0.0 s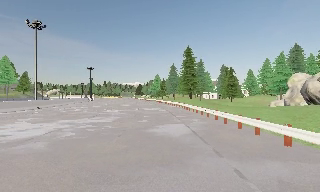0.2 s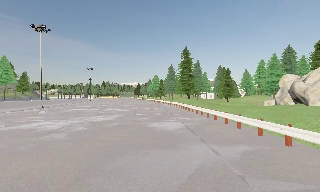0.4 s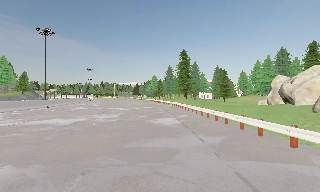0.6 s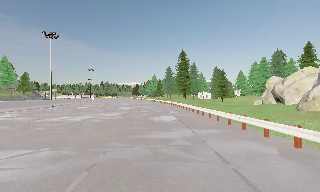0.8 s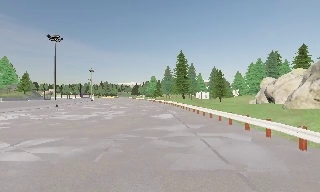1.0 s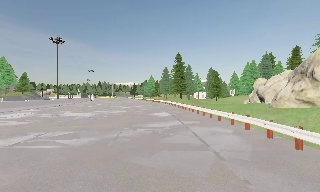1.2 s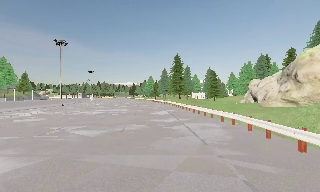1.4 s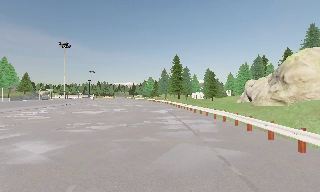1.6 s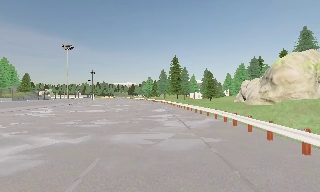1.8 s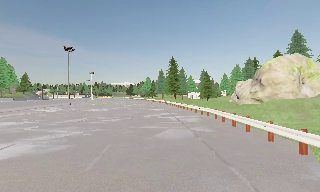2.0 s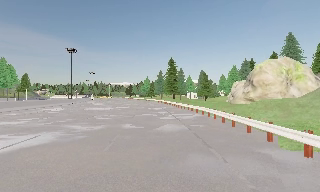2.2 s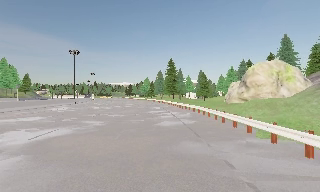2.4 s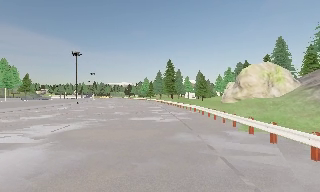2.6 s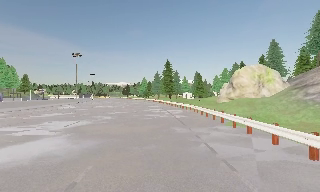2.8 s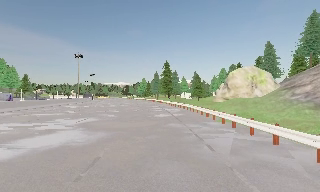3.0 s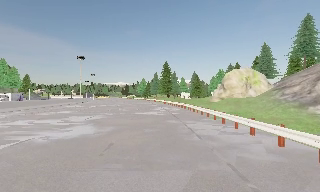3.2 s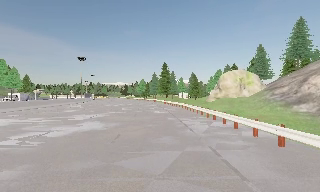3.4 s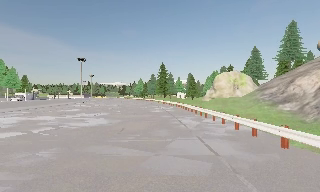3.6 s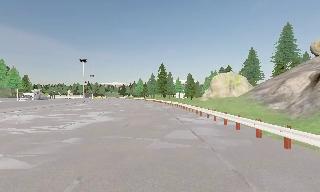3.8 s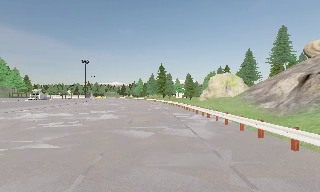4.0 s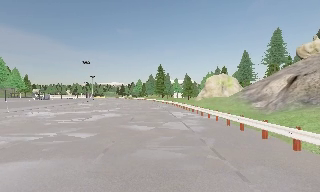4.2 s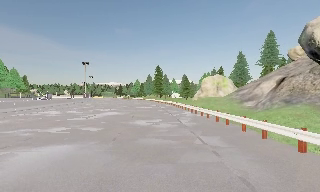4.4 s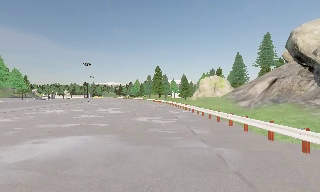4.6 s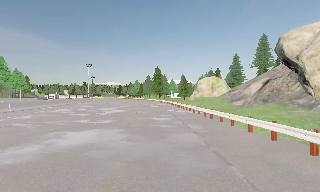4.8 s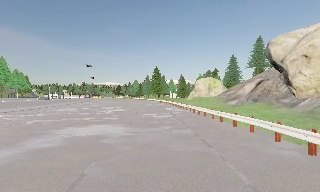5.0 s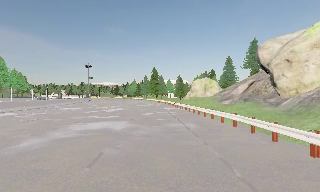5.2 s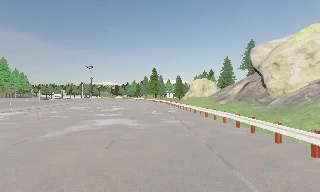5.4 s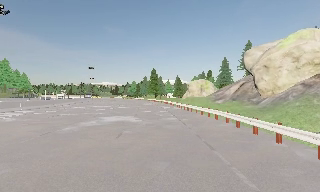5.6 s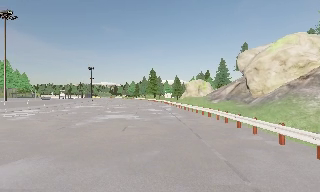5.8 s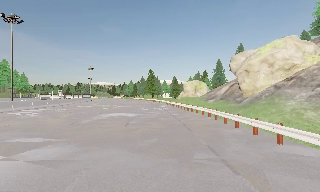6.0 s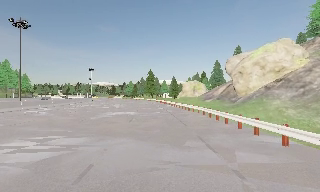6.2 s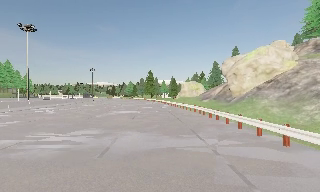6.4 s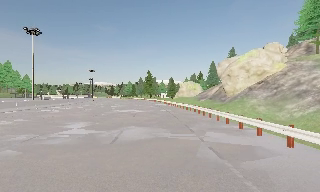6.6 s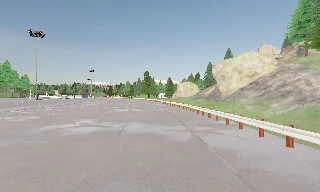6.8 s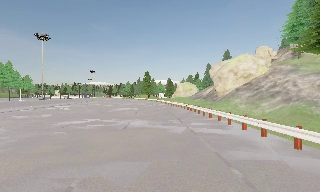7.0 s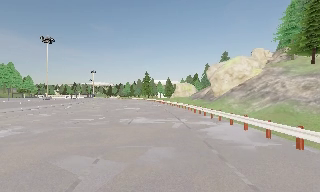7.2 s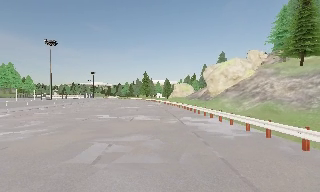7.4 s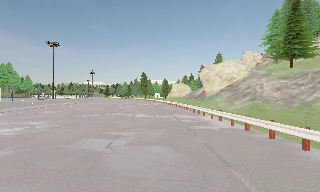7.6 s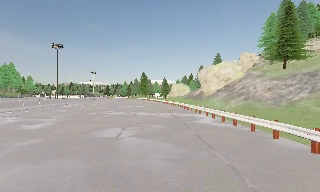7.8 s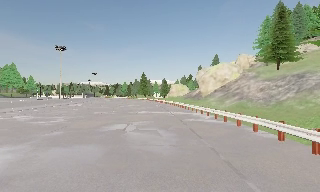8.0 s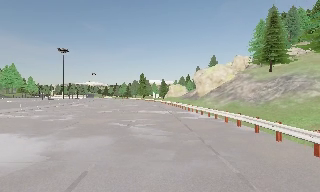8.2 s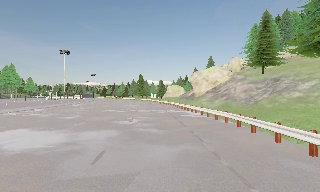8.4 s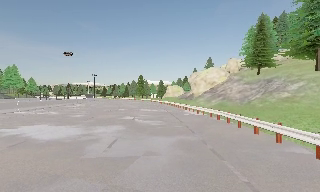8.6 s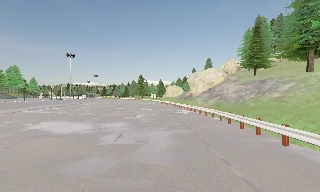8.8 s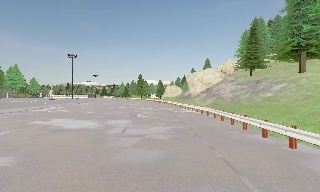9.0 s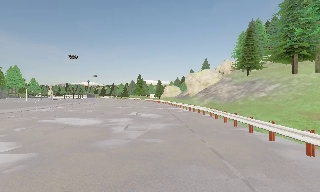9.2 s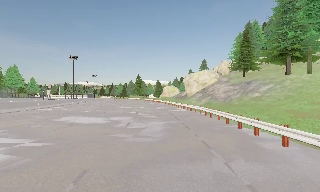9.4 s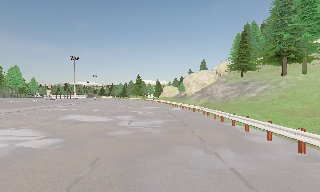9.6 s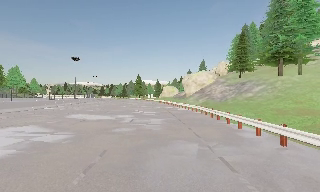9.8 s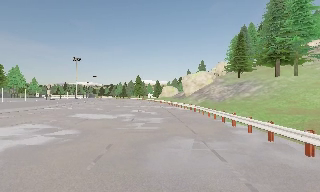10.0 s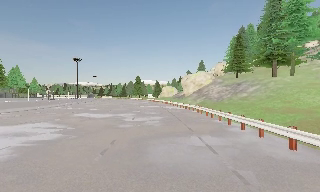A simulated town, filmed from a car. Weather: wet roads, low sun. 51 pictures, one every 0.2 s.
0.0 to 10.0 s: The camera pans to its right, which is clockwise from overhead, by about 15 degrees. It travels backward, about 65 m, so what stands in front gets smaller.
The film runs backward here.
